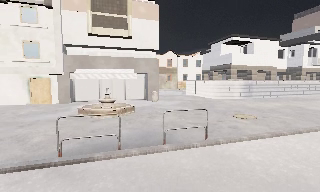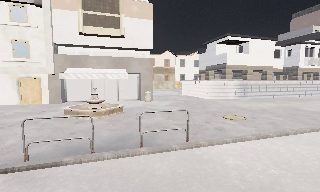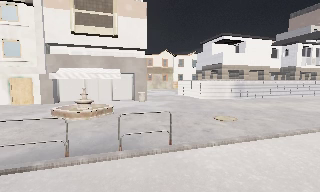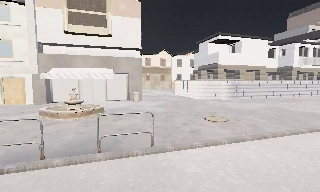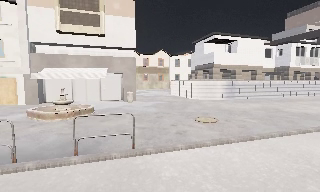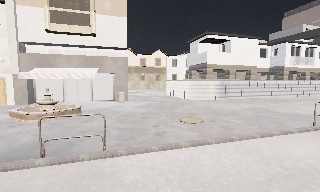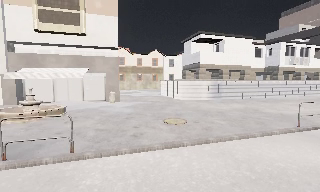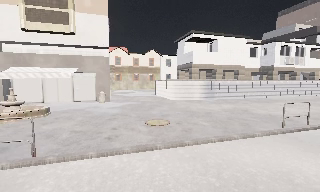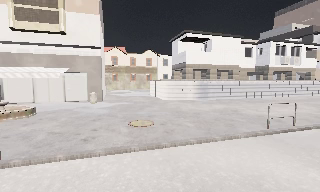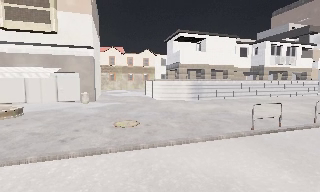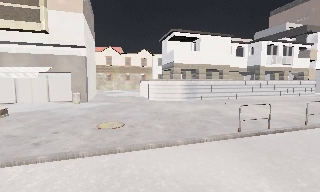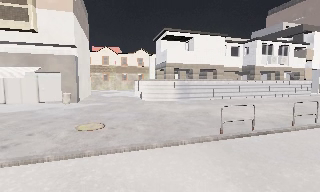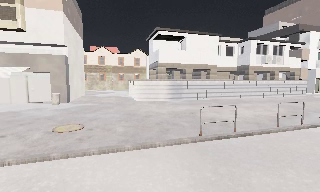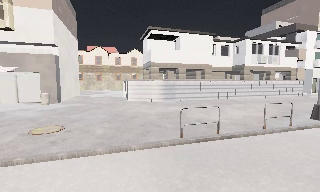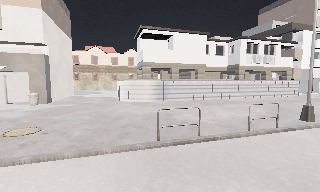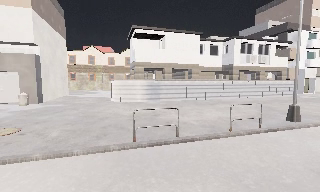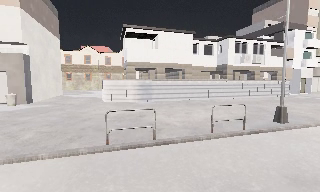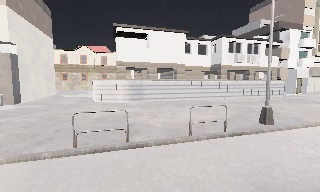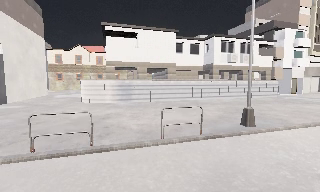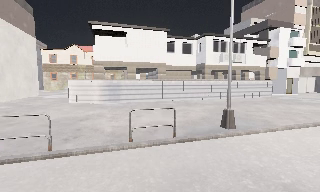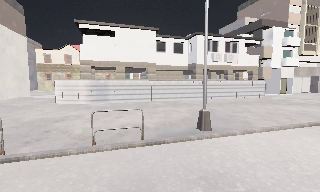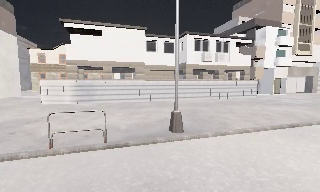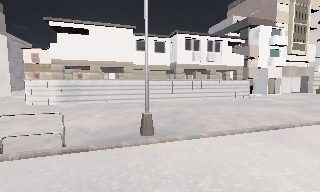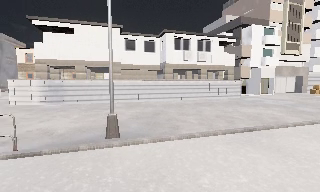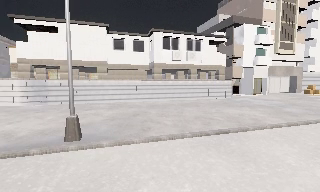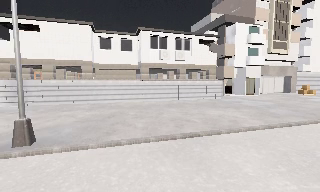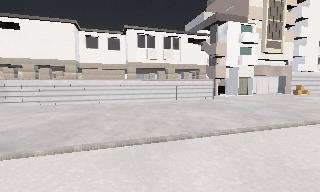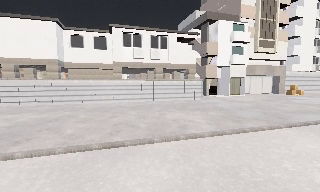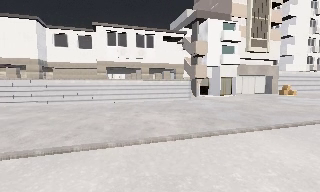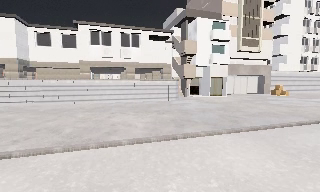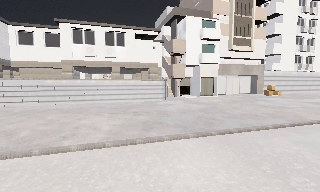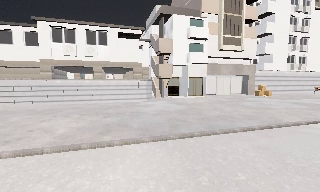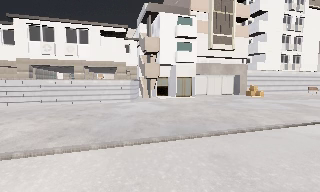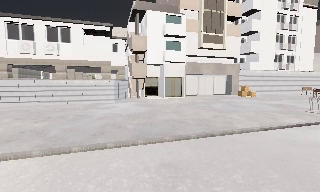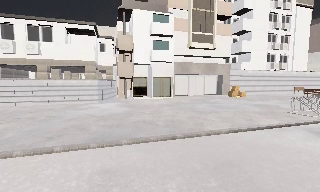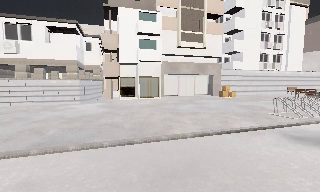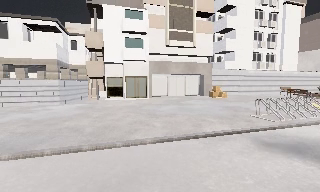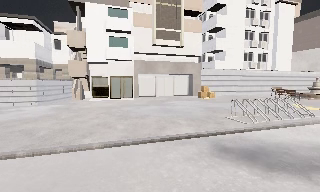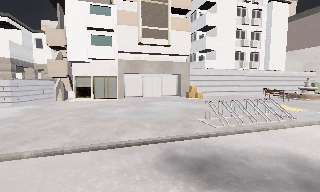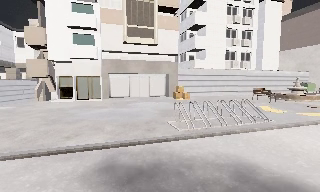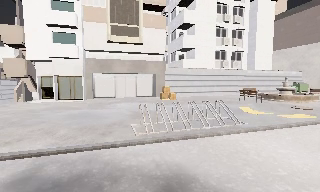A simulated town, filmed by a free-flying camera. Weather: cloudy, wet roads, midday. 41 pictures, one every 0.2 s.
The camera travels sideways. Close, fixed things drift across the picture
to the left.
0.0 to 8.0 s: The camera travels to its right, about 40 m, so close, fixed things drift to the left. It gains speed.
The film runs backward here.
